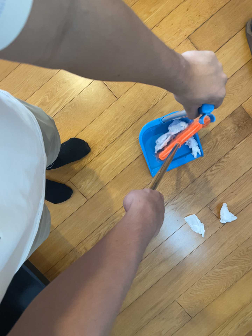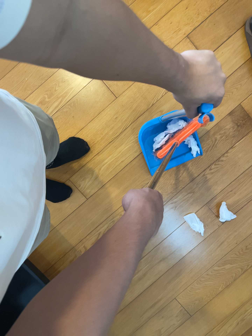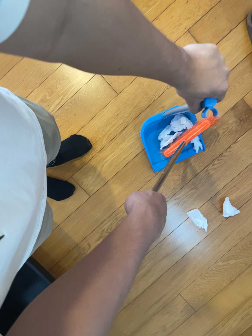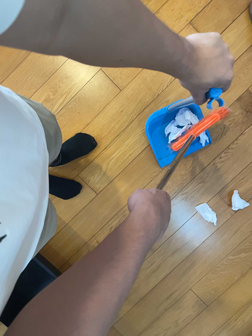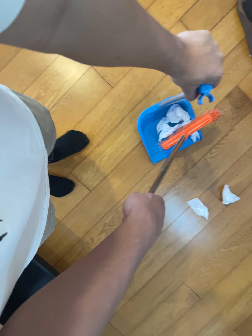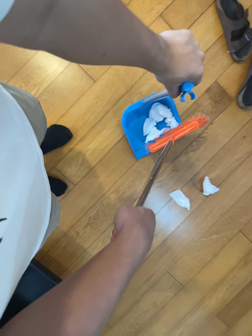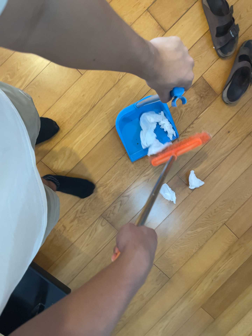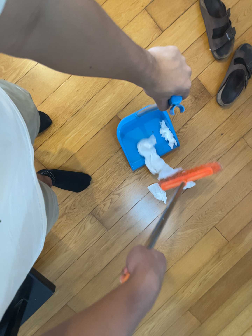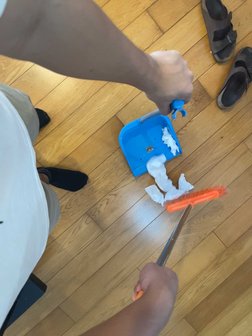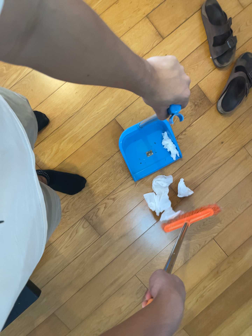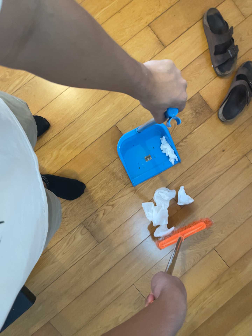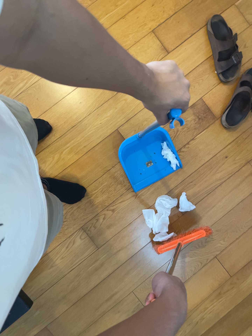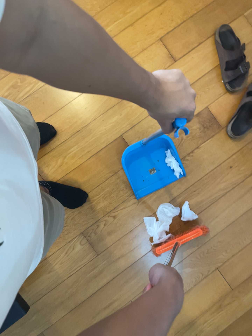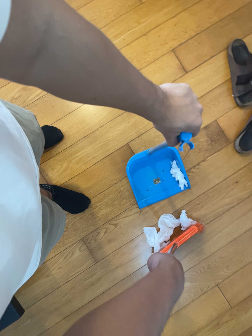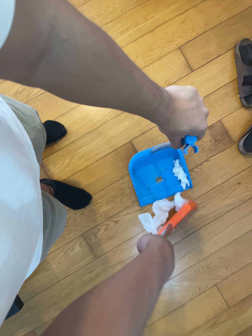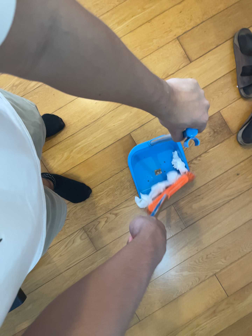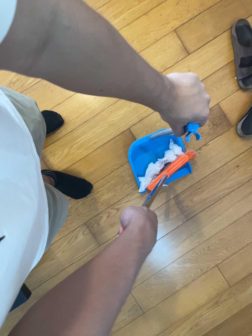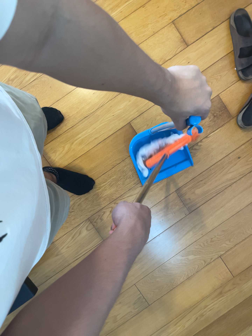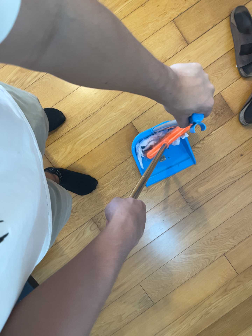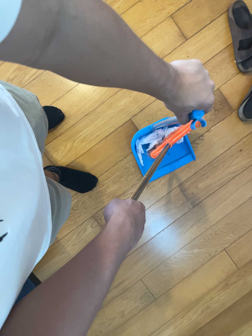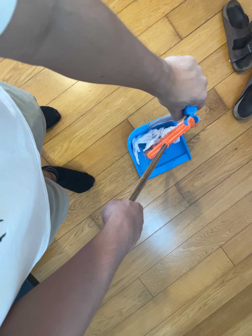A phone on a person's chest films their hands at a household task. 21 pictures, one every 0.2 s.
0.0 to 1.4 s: The camera travels toward the bottom of its view, about 8 cm, so close, fixed things drift upward.
1.4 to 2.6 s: The camera travels to its right, toward the bottom of its view and forward, about 14 cm. Its aim tips toward the top of its view by about 10 degrees. It rolls about its line of sight by about 10 degrees, and the scene rotates clockwise.
2.6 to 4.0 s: The camera shifts only a little, or ends up much as it began.
The film runs forward here.
